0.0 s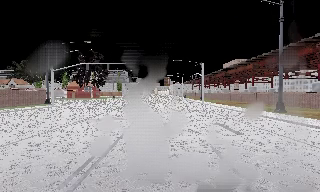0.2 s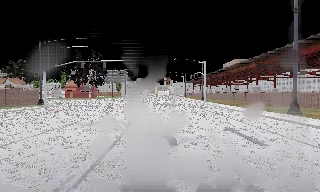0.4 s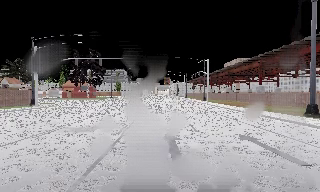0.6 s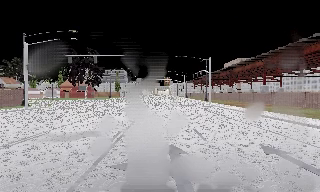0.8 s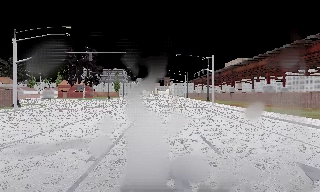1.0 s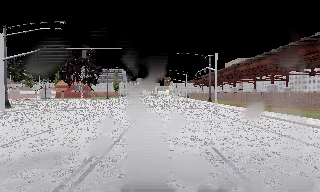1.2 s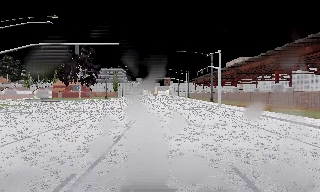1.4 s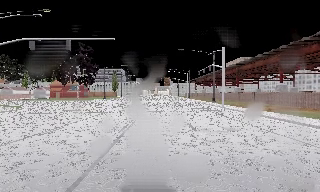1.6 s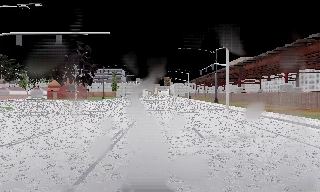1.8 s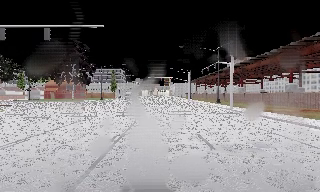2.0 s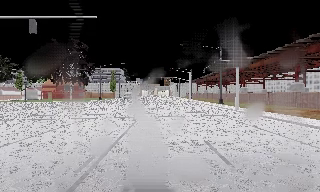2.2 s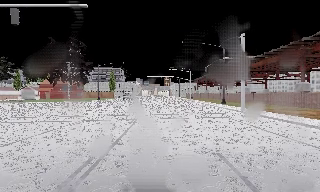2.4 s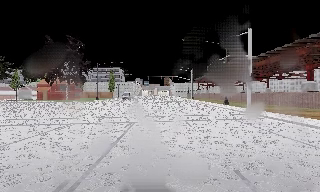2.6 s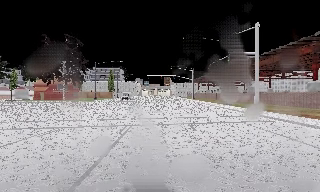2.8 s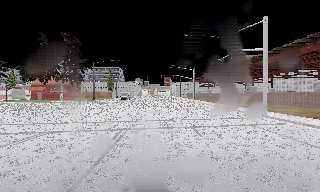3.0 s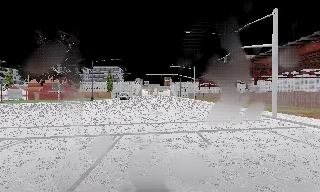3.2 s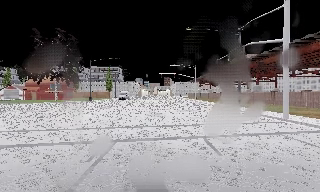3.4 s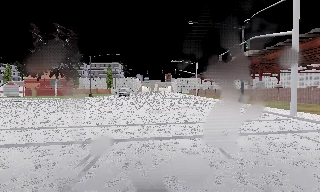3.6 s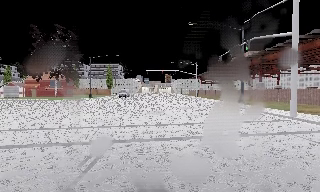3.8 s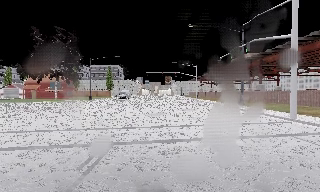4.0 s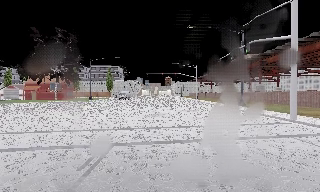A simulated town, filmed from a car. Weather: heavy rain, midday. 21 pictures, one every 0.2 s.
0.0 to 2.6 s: The camera travels forward, about 17 m, so what stands in front looms larger.
2.6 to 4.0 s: The camera travels forward, about 3.5 m, so what stands in front looms larger. It loses speed.
The film runs forward here.
